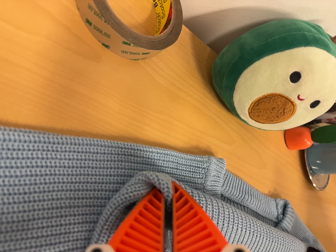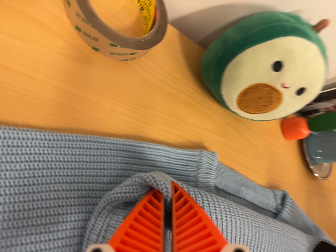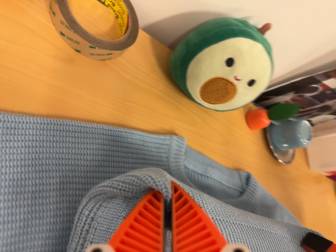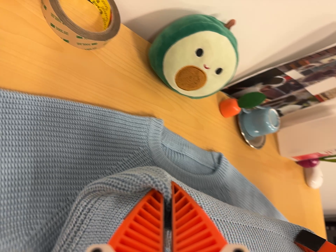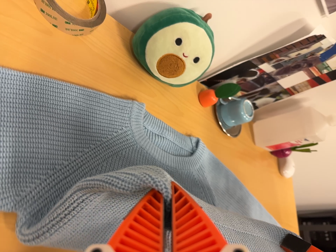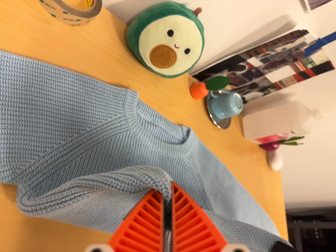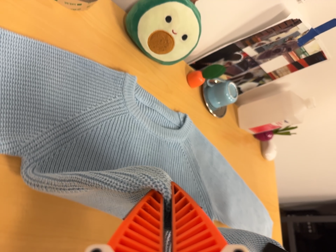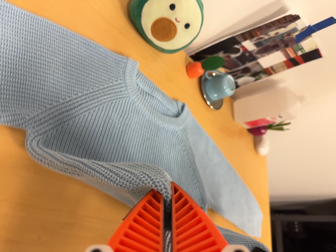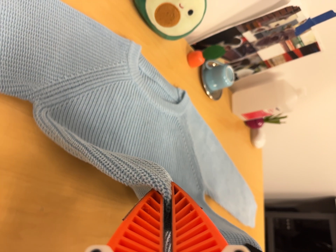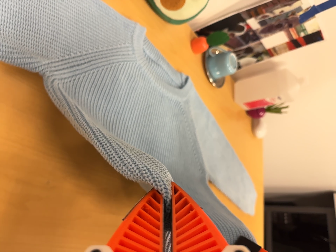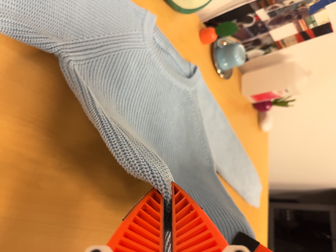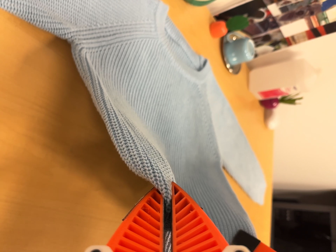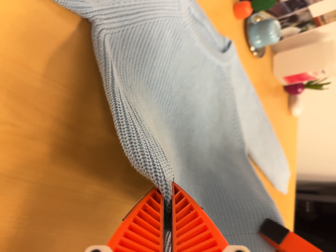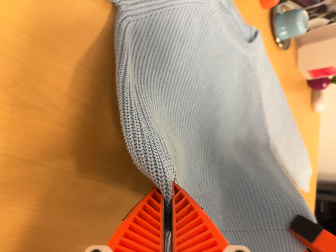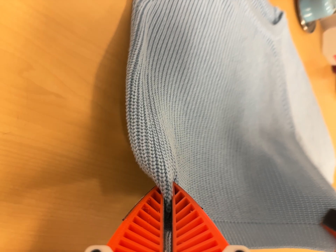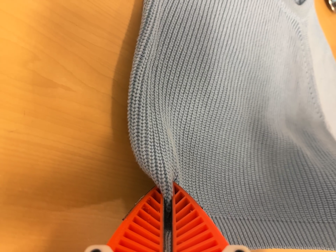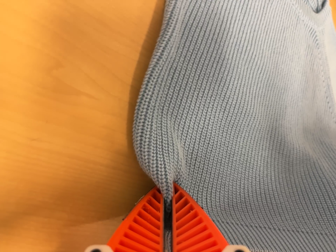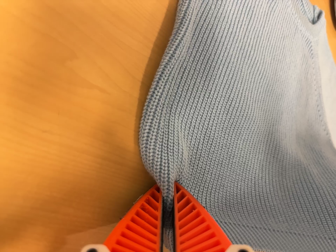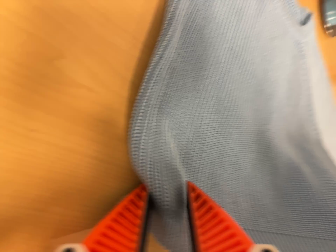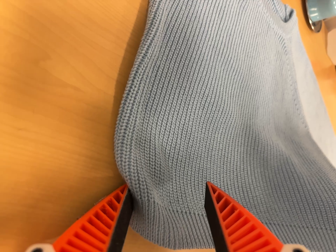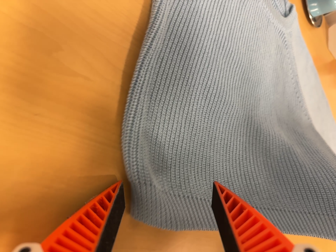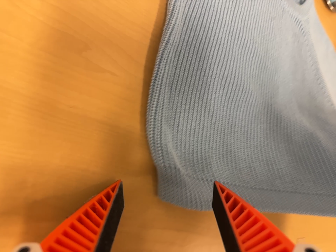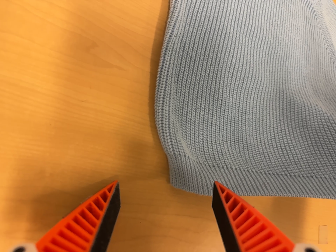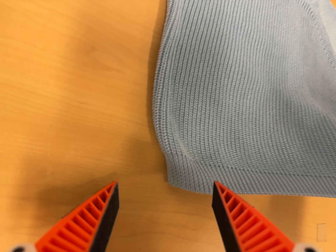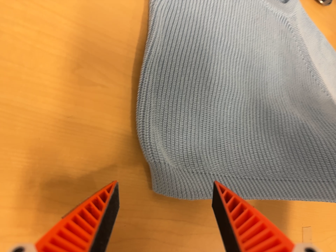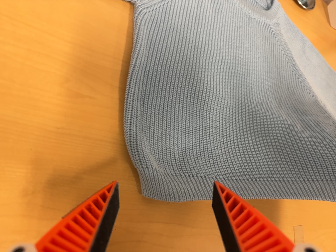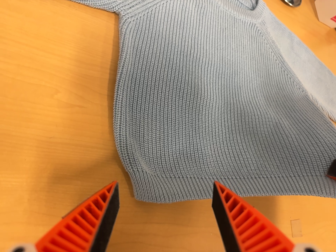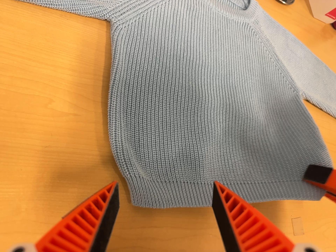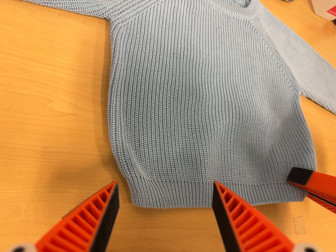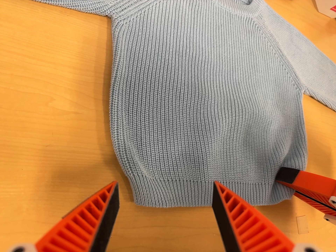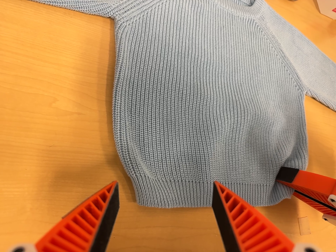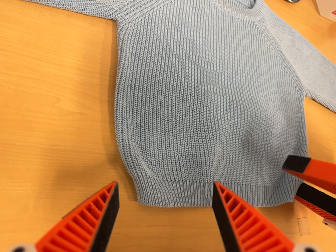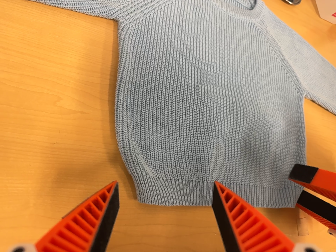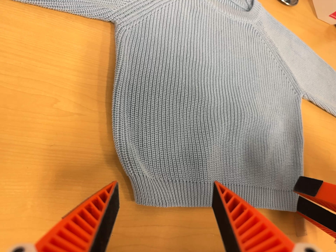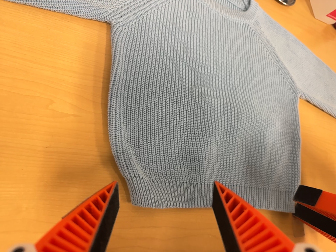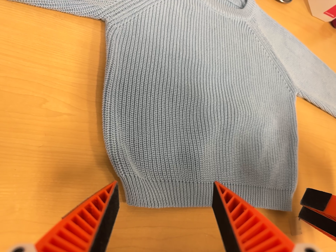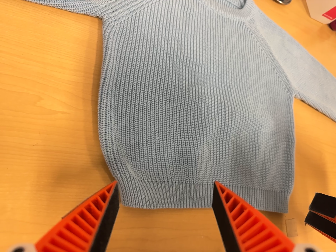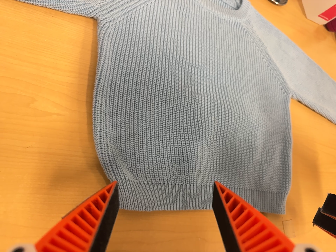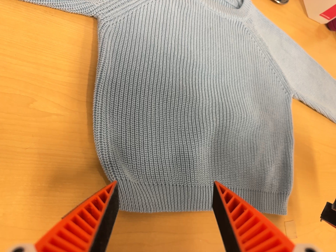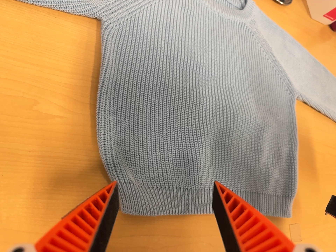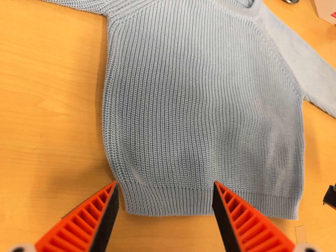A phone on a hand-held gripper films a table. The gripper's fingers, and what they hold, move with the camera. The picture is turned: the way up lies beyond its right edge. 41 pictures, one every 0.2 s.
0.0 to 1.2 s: The camera travels backward and toward the bottom of its view, about 22 cm, so what stands in front gets smaller.
1.2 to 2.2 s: The camera travels toward the bottom of its view and to its left, about 10 cm, so close, fixed things drift upward.
2.2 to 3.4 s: The camera swings to its left by about 10 degrees, and the scene slides to the right. It travels to its left and forward, about 12 cm, so close, fixed things drift to the right.
3.4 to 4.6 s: The camera travels backward and toward the bottom of its view, about 8 cm, so what stands in front gets smaller. It rolls about its line of sight by about 10 degrees, and the scene rotates counterclockwise.
4.6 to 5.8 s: The camera travels to its right, about 7 cm, so close, fixed things drift to the left. It rolls about its line of sight by about 10 degrees, and the scene rotates counterclockwise.
5.8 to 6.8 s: The camera keeps its place and its aim.
6.8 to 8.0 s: The camera shifts only a little, or ends up much as it began.
The film runs backward here.
